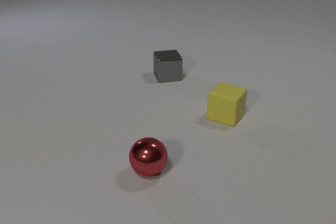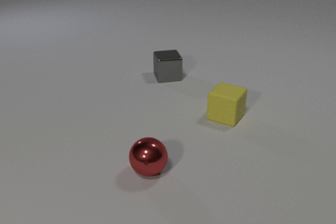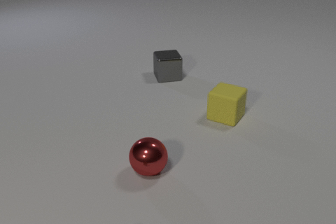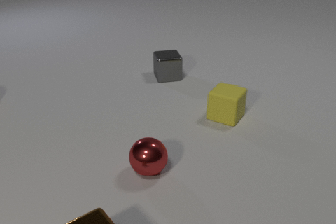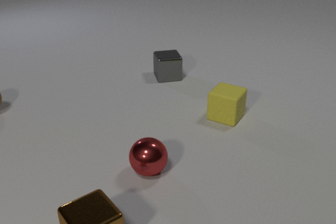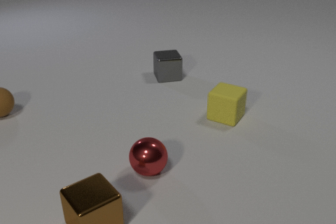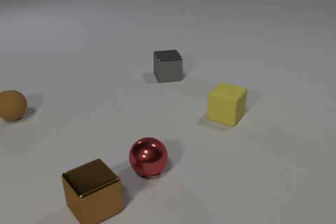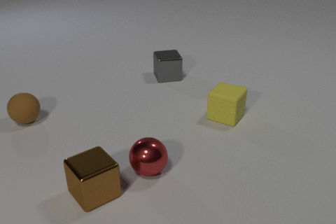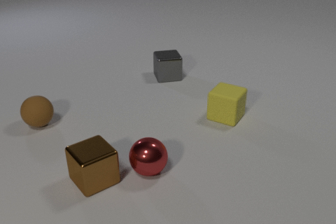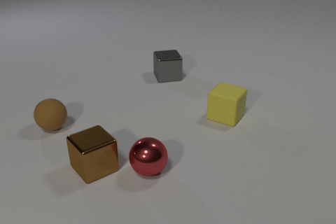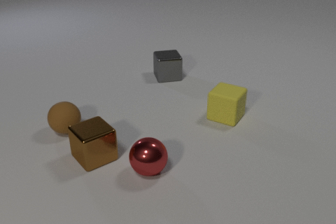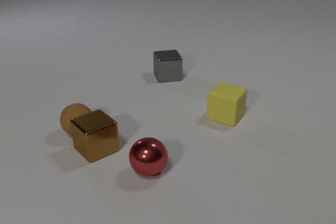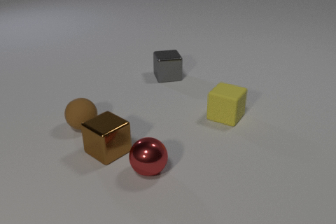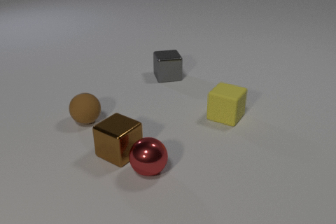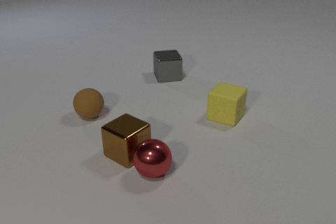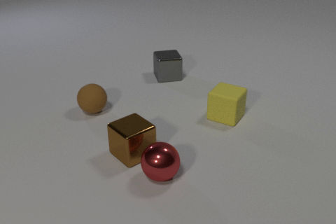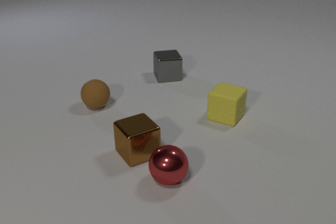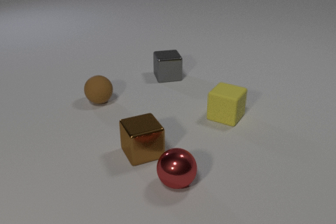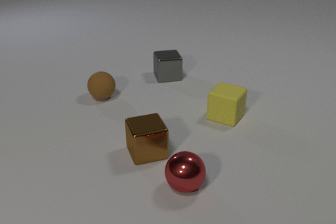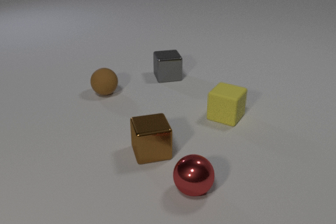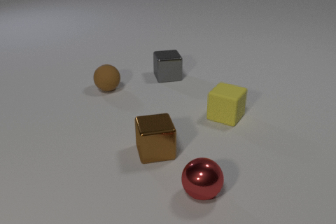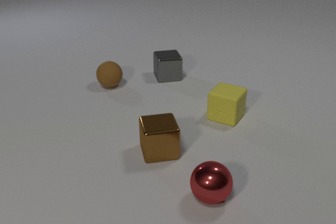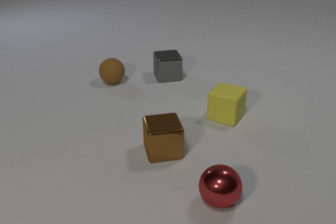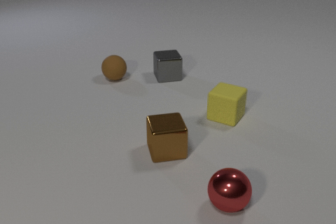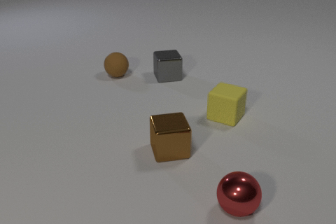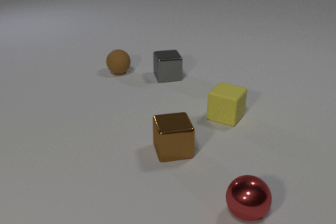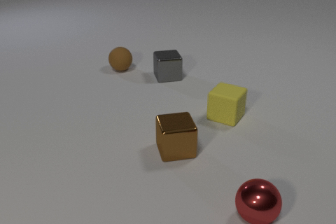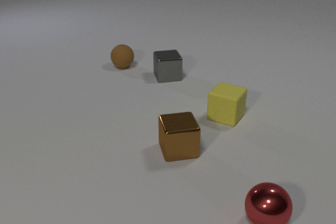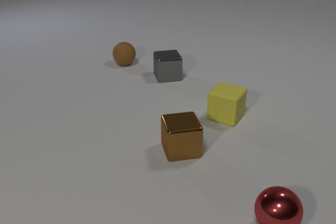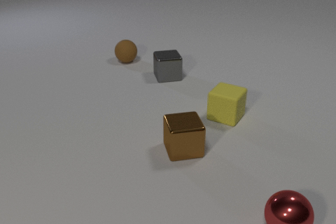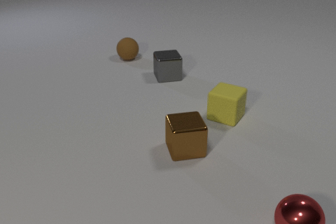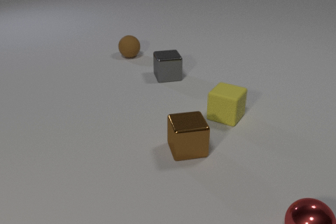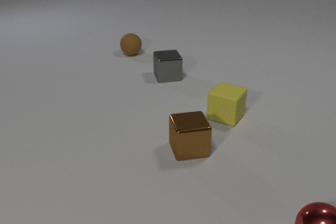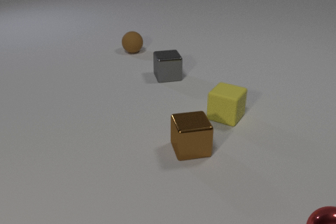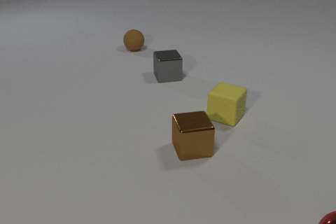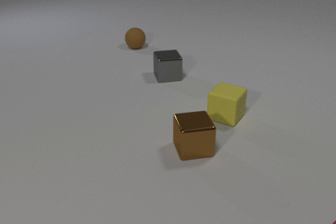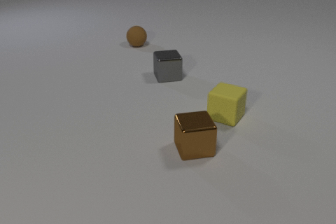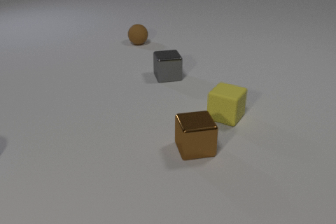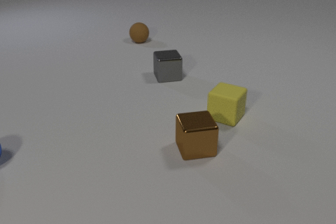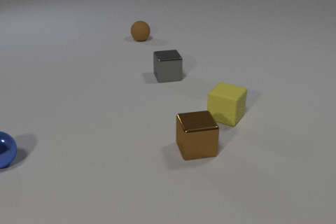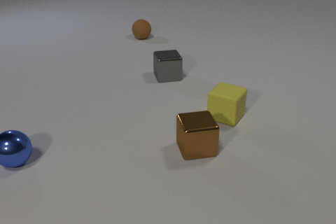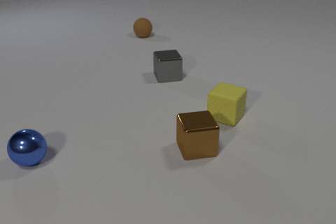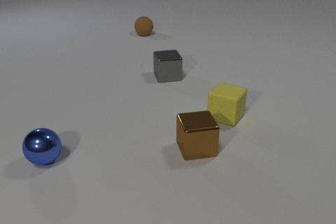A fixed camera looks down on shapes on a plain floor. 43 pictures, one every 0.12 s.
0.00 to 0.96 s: The brown rubber sphere comes in at the left edge, rolls to the right and toward the camera. The brown metal cube comes in at the bottom edge, slides away from the camera.
0.96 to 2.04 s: The brown rubber sphere rolls to the right and away from the camera. The brown metal cube slides to the right and away from the camera. The red metal sphere rolls to the right and toward the camera. The brown rubber sphere and the brown metal cube collide. The brown metal cube and the red metal sphere collide.
2.04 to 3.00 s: The brown rubber sphere rolls away from the camera. The brown metal cube slides to the right. The red metal sphere rolls to the right and toward the camera.
3.00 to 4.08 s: The brown rubber sphere rolls away from the camera. The brown metal cube slides to the right. The red metal sphere rolls to the right.
4.08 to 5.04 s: The brown rubber sphere rolls away from the camera. The red metal sphere rolls to the right, leaves at the bottom edge. The blue metal sphere comes in at the left edge, rolls to the right.
What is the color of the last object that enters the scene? blue.
What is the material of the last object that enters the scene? metal.
Are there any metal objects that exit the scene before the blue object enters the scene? yes.
